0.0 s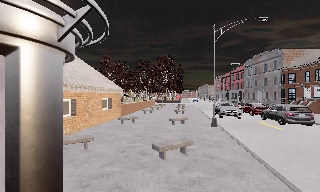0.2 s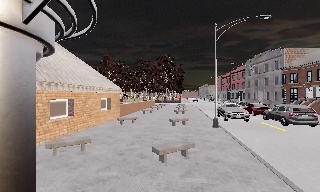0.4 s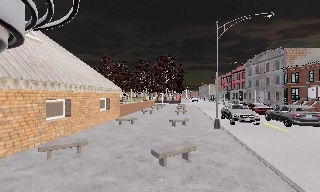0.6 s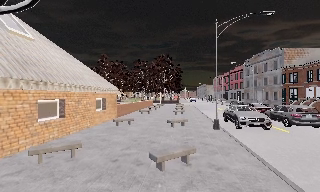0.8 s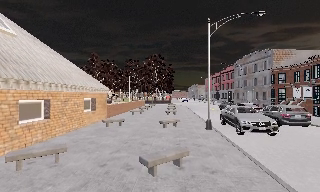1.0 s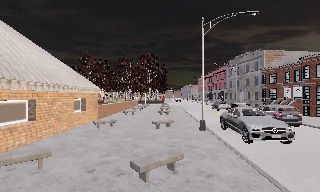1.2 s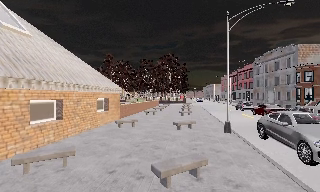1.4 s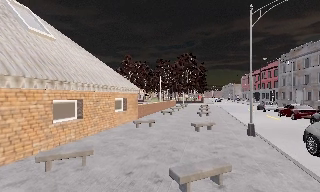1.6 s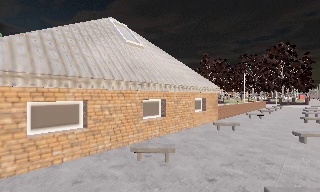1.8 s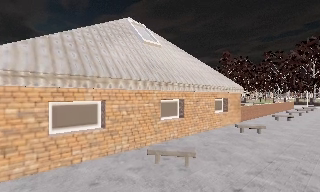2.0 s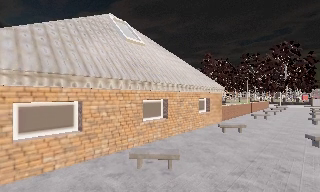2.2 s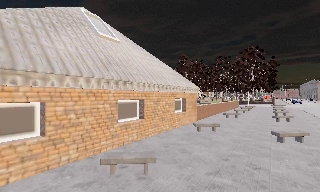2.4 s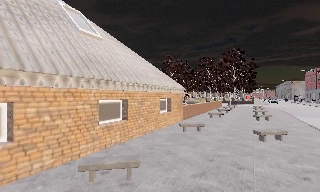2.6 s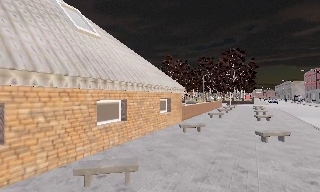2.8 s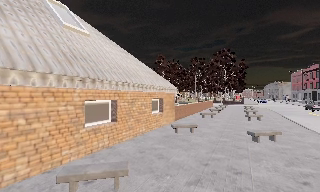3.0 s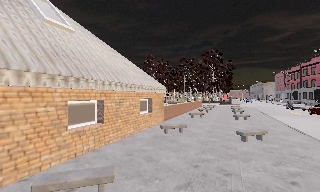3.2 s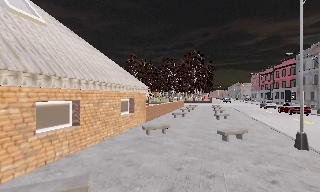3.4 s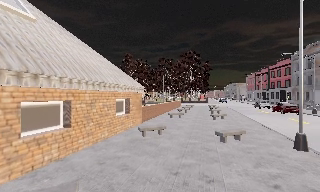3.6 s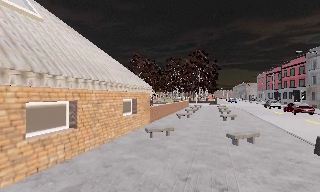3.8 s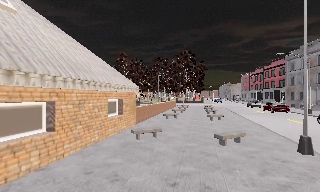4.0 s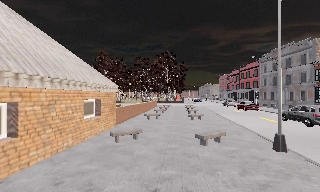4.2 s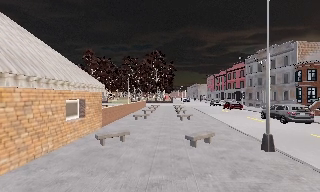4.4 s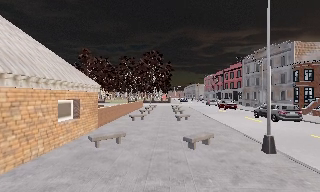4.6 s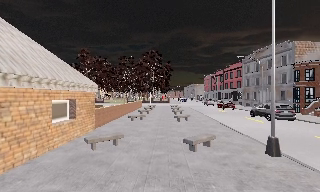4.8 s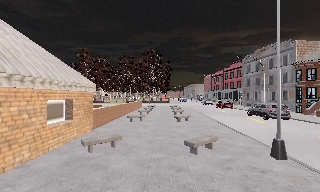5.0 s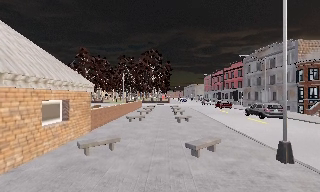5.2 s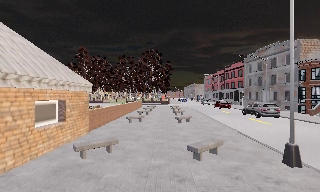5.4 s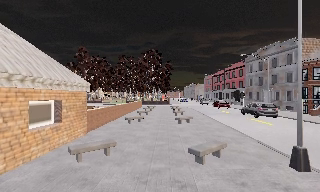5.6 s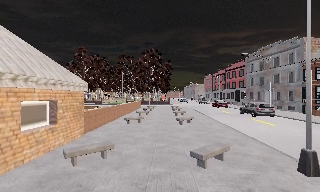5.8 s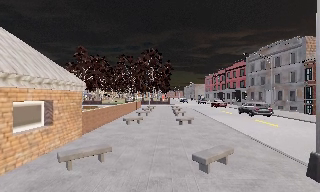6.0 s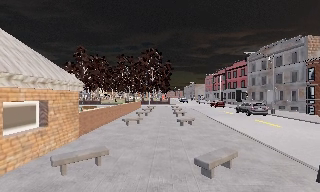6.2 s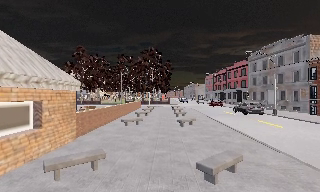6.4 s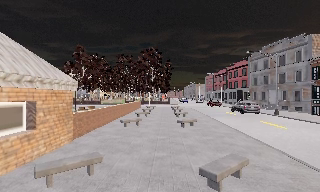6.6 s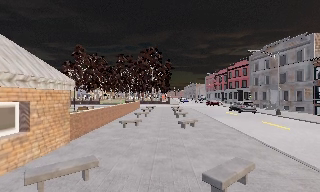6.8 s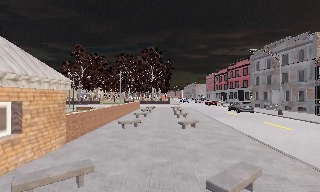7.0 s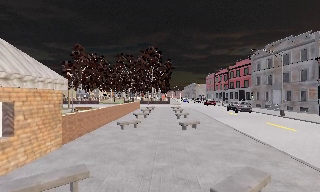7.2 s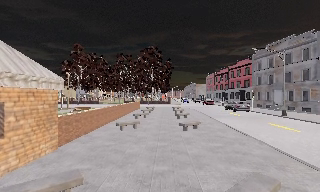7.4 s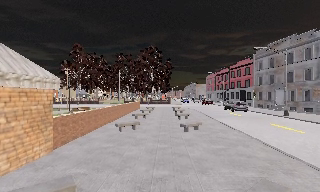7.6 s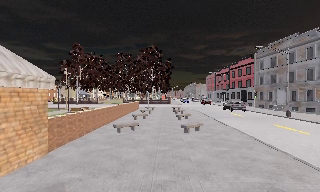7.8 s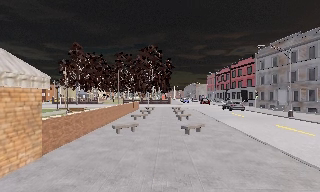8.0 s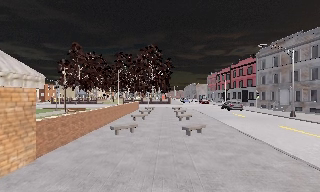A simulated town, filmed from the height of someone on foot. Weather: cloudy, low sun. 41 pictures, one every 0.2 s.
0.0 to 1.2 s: The camera travels forward, about 2 m, so what stands in front looms larger.
1.2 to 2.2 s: The camera swings to its left by about 25 degrees, and the scene slides to the right. It travels forward, about 1.5 m, so what stands in front looms larger.
2.2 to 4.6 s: The camera pans to its right, which is clockwise from overhead, by about 35 degrees. It travels forward, about 3.5 m.
4.6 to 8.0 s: The camera travels forward, about 5 m, so what stands in front looms larger.
The film runs forward here.
